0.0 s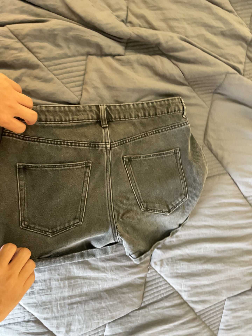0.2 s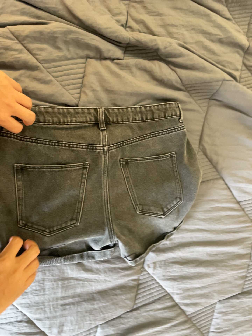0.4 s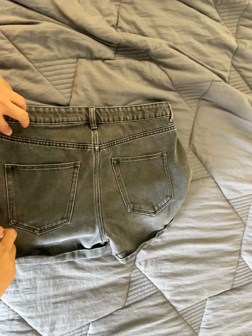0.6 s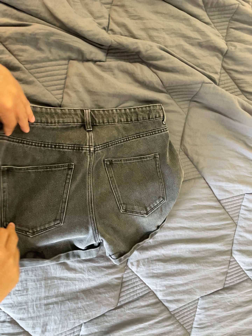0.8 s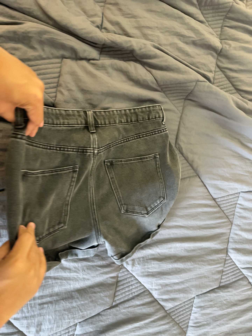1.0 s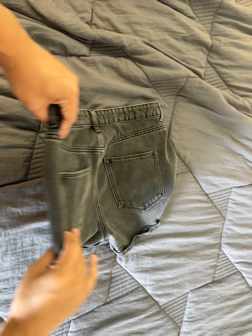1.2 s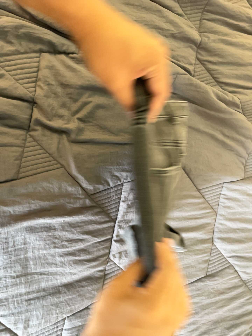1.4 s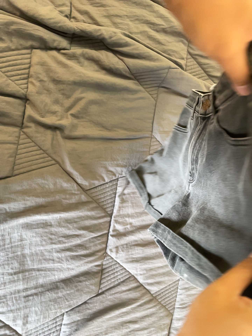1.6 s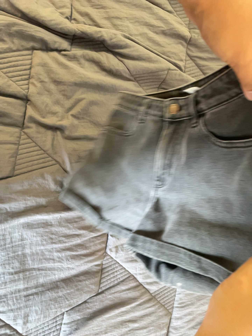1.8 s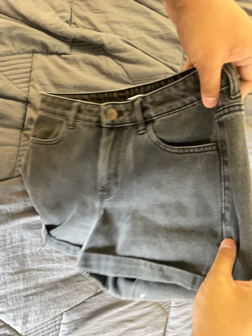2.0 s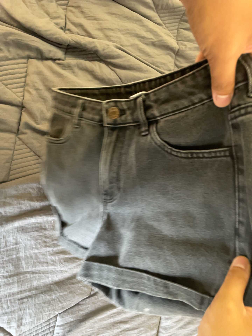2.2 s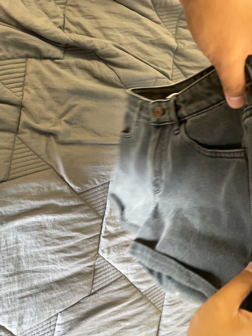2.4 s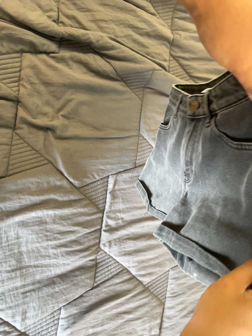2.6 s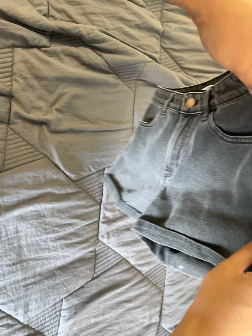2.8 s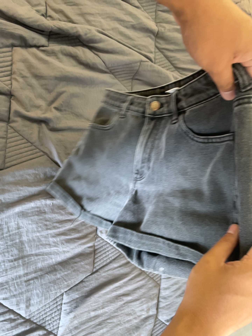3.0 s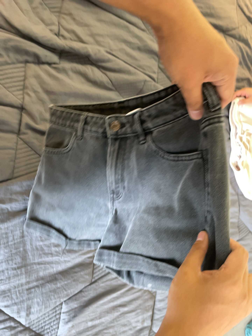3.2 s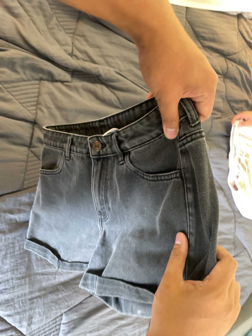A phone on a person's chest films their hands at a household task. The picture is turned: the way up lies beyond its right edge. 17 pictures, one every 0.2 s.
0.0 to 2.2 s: The scene slides to the left, as the camera pans about 10 degrees to its right. It travels backward, about 6 cm, so what stands in front gets smaller.
2.2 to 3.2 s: The camera travels backward and to its left, about 12 cm, so what stands in front gets smaller.
The film runs backward here.
